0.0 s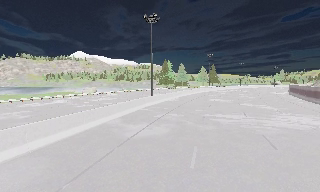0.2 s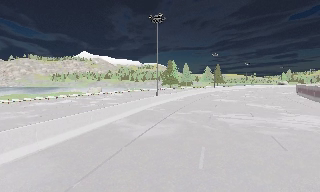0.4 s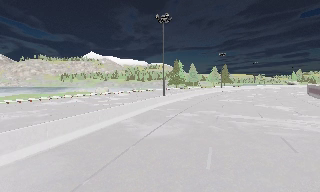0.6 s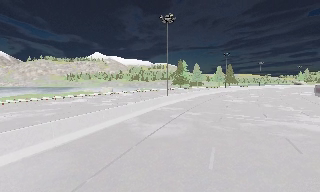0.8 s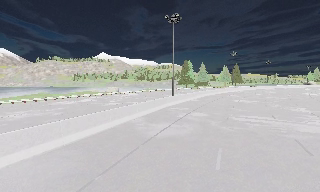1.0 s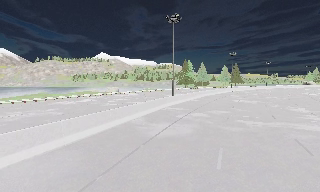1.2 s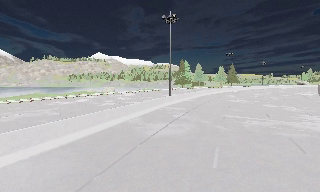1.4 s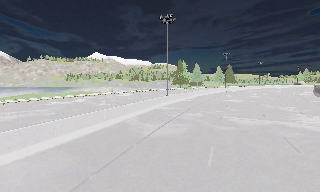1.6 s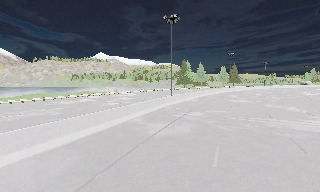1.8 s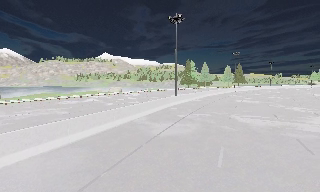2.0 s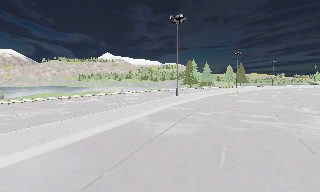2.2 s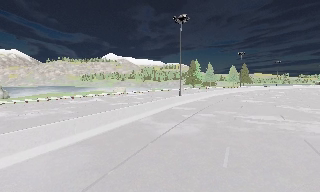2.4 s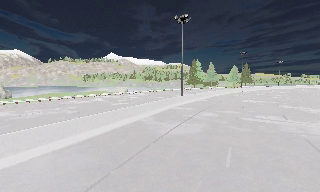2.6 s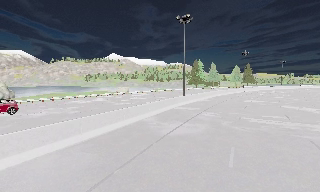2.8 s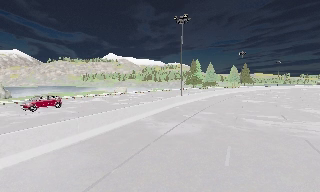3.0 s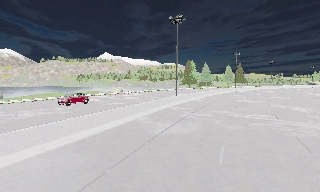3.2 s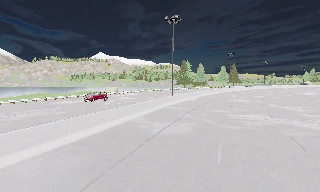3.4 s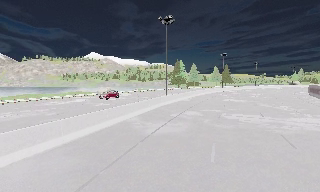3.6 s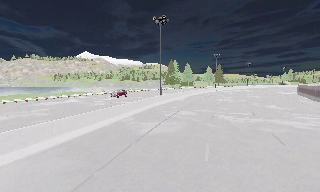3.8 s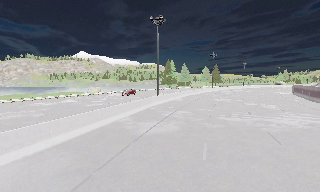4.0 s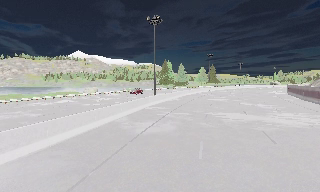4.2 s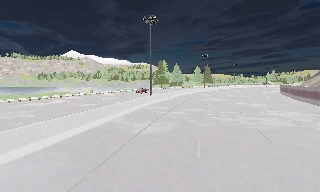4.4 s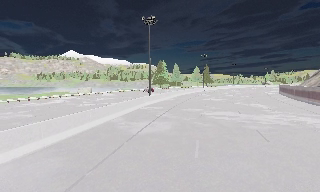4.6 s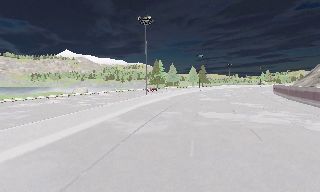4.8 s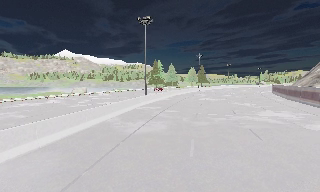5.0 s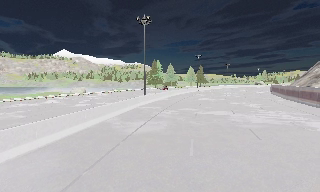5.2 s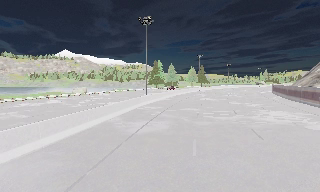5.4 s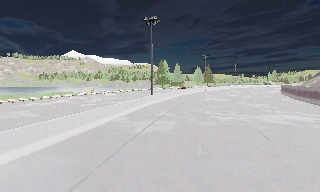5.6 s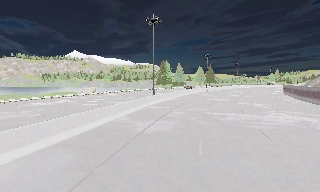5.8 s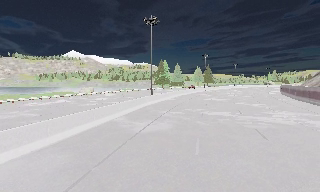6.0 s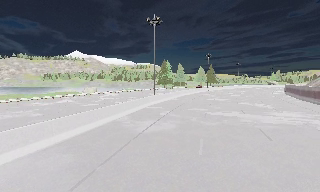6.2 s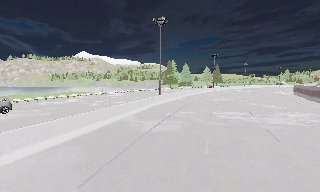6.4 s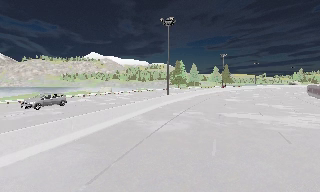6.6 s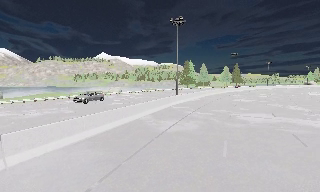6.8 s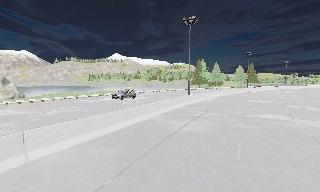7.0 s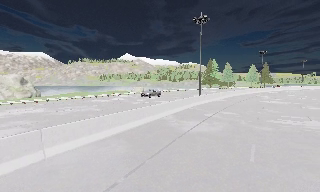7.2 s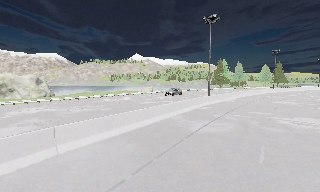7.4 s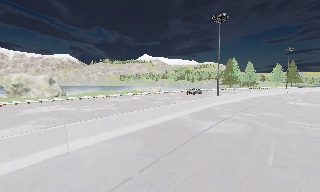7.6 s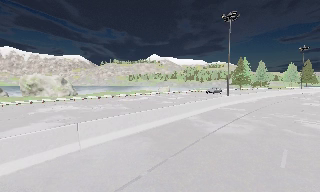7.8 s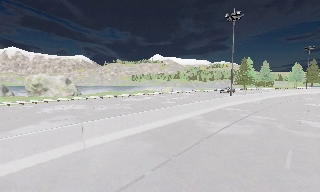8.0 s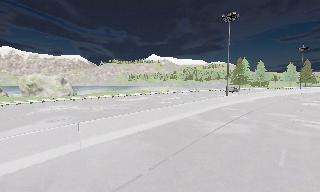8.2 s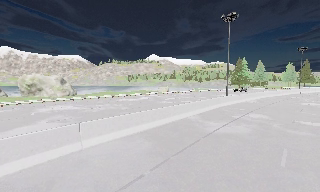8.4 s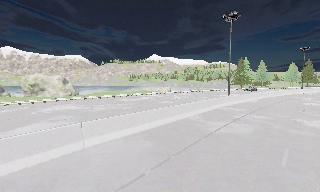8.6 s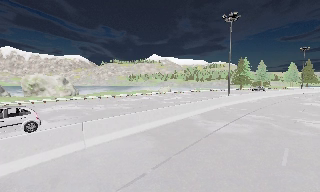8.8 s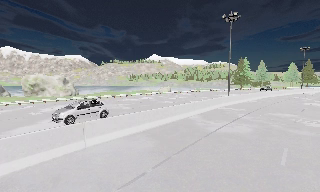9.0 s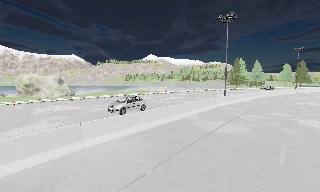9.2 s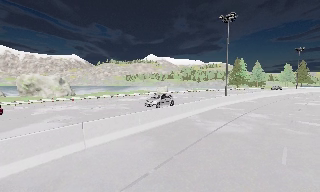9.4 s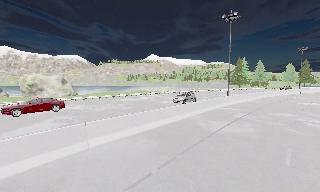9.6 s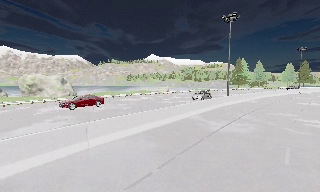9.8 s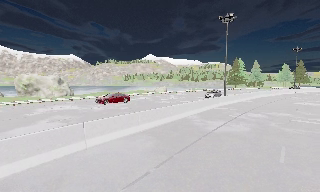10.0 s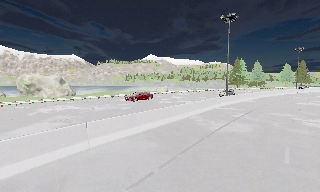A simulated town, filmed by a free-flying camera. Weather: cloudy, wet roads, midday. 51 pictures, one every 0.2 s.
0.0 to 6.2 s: The camera travels backward and to its left, about 1 m, so what stands in front gets smaller.
6.2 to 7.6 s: The scene slides to the right, as the camera pans about 25 degrees to its left.
7.6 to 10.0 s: The camera shifts only a little, or ends up much as it began.
The film runs backward here.
